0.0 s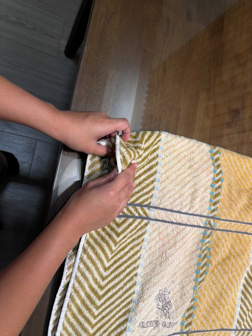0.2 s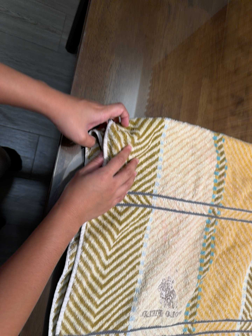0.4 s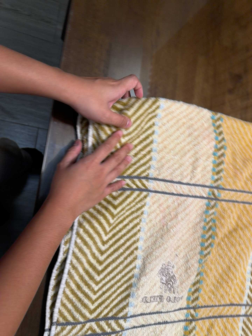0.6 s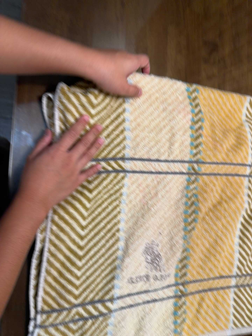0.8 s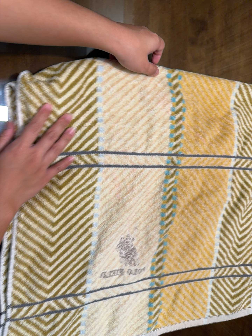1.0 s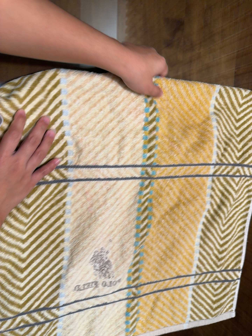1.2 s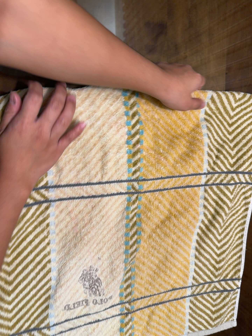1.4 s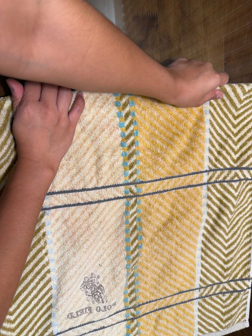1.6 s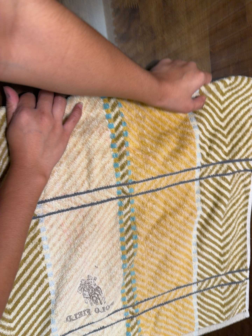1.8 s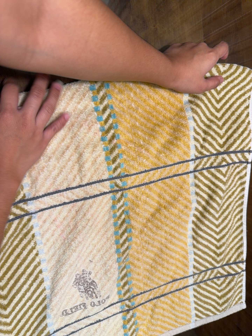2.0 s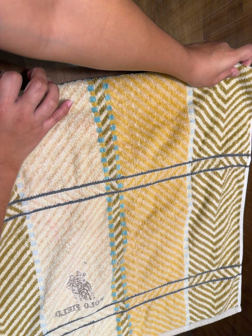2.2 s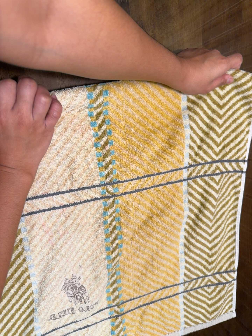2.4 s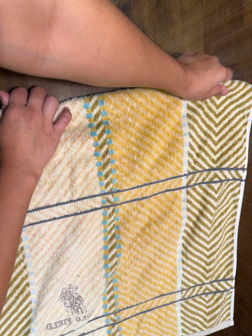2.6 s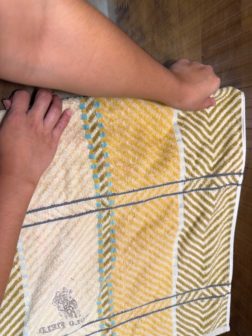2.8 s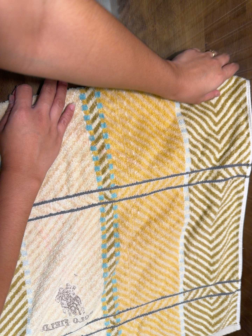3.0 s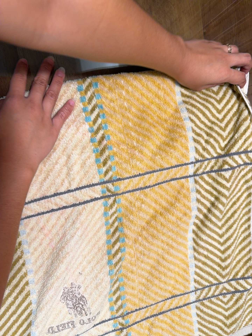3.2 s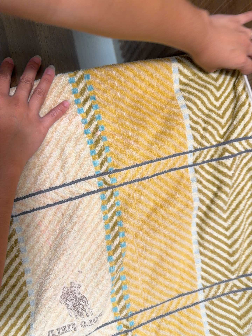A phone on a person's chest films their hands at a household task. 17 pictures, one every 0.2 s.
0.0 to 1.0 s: The camera travels to its right and forward, about 18 cm, so close, fixed things drift to the left. Its aim tips toward the bottom of its view by about 15 degrees, and the scene shifts upward. It rolls about its line of sight by about 10 degrees, and the scene rotates counterclockwise.
1.0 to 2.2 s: The camera travels to its right and toward the top of its view, about 12 cm.
2.2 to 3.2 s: The camera travels toward the bottom of its view, about 9 cm.
The film runs backward here.
